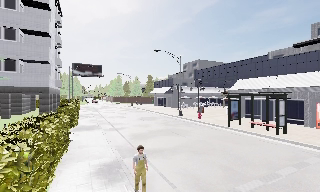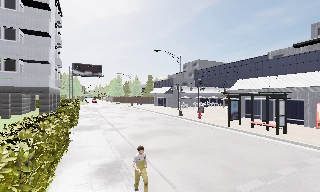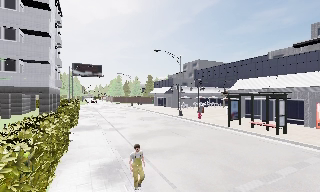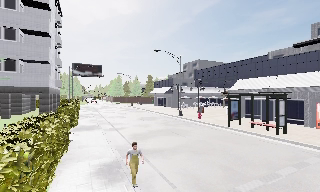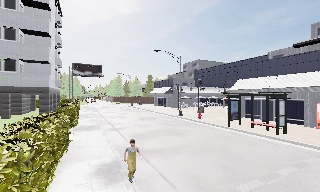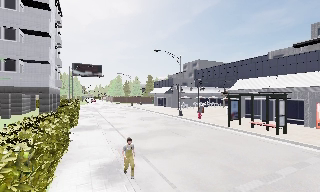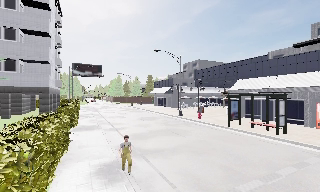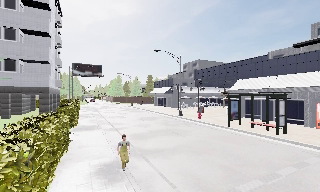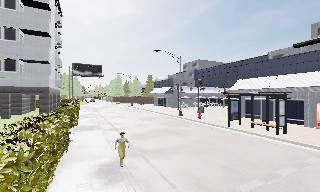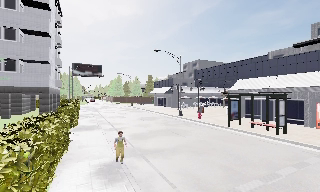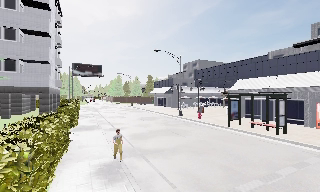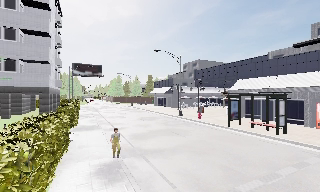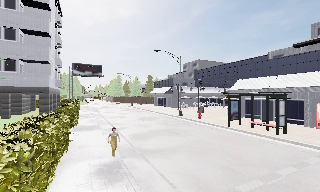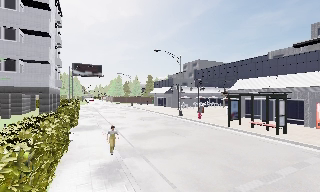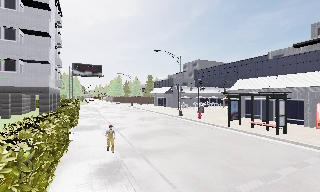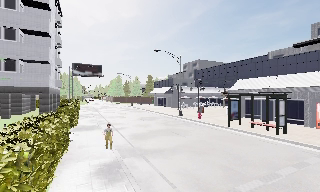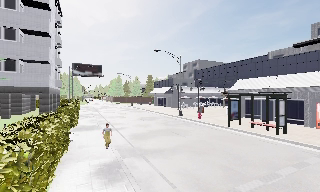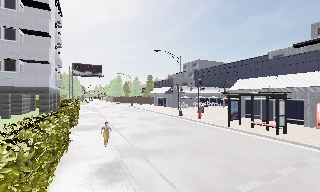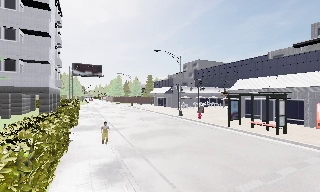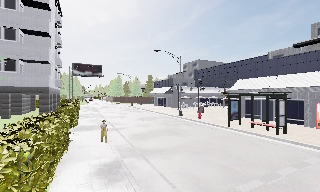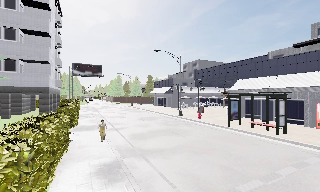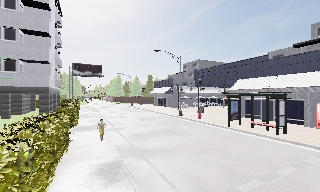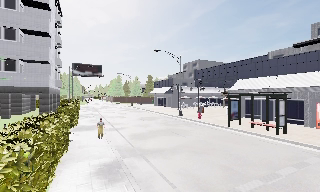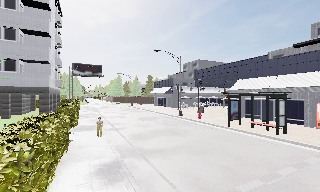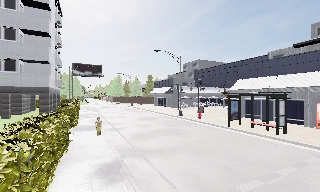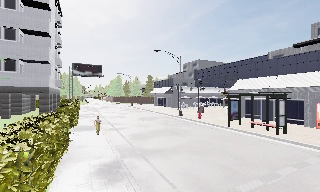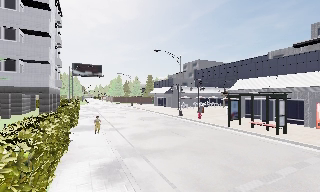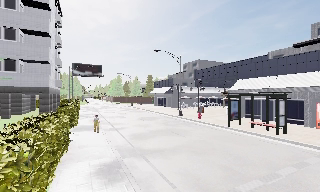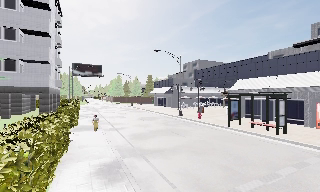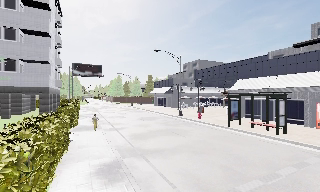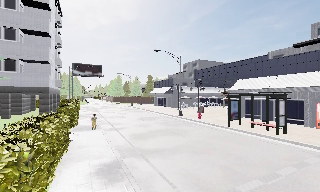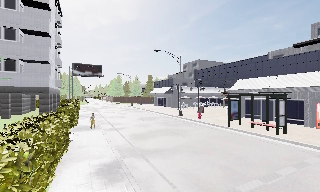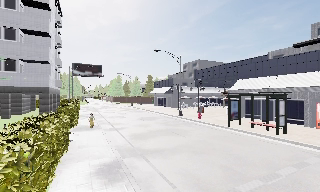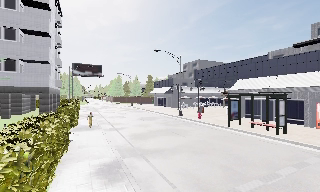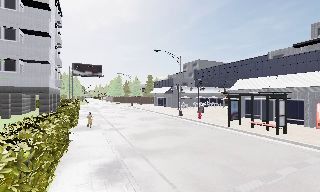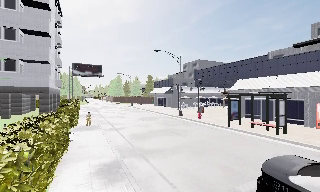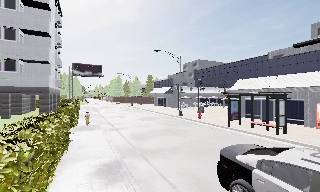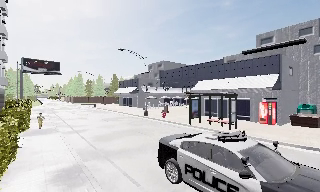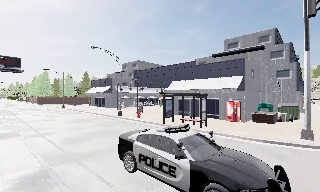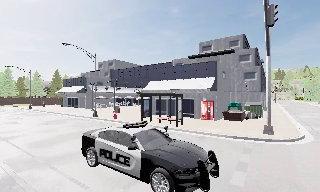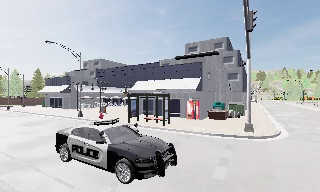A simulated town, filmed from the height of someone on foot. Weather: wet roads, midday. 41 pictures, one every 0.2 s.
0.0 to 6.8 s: The camera keeps its place and its aim.
6.8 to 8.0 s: The camera swings to its right by about 35 degrees, and the scene slides to the left. It travels backward, about 0.5 m.
The film runs backward here.
